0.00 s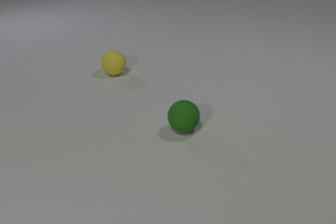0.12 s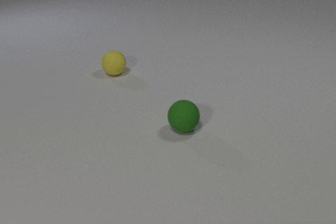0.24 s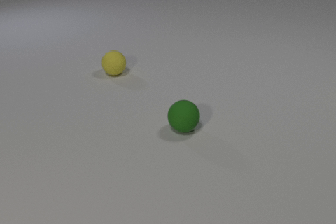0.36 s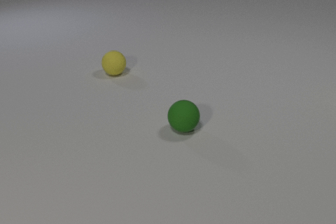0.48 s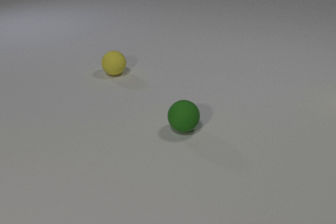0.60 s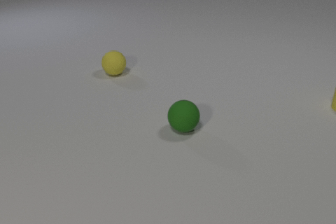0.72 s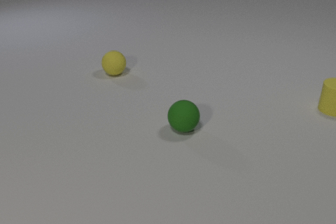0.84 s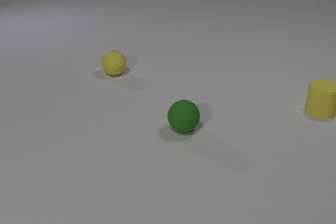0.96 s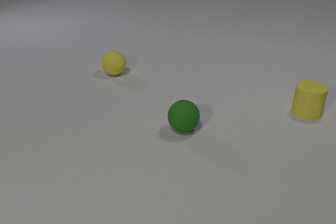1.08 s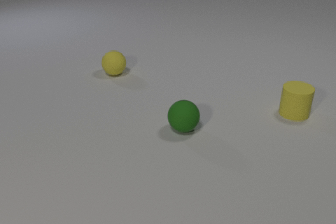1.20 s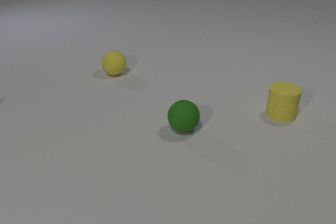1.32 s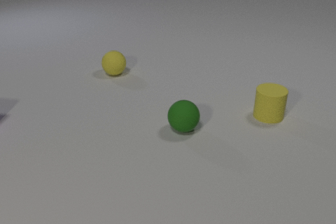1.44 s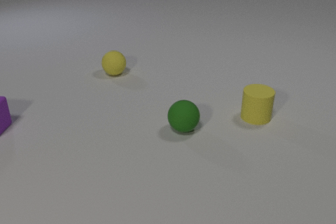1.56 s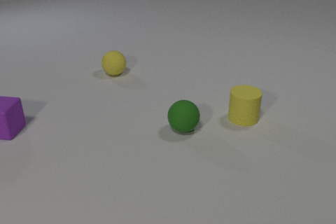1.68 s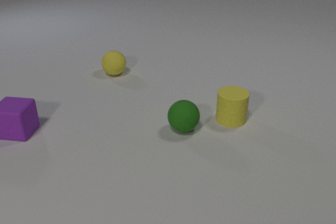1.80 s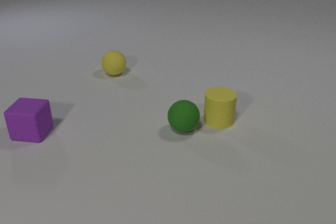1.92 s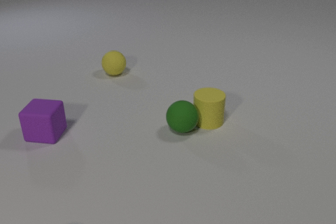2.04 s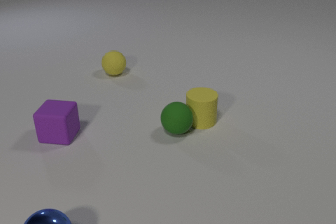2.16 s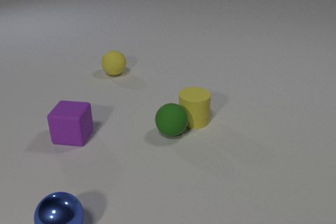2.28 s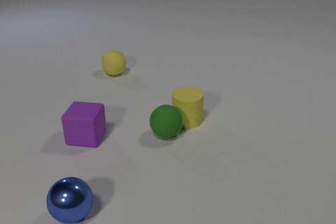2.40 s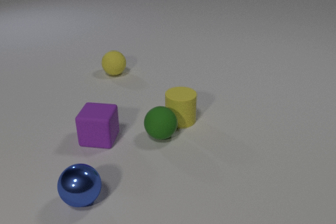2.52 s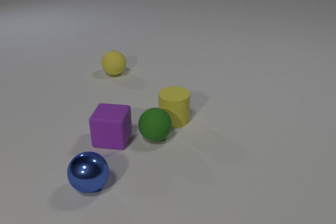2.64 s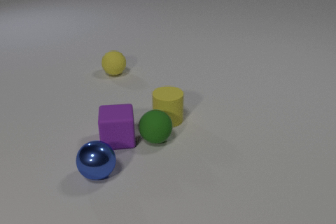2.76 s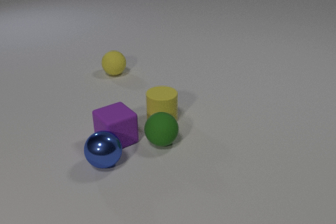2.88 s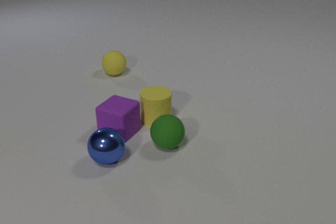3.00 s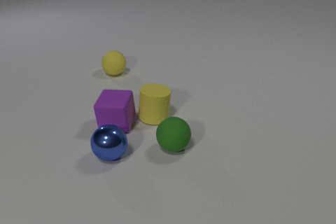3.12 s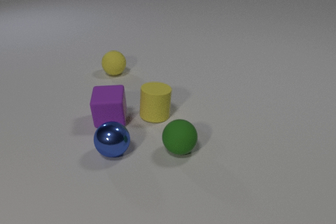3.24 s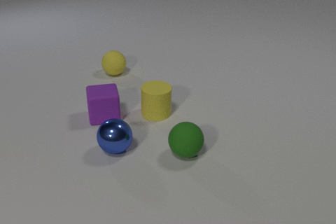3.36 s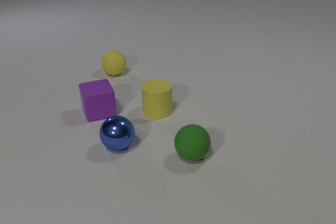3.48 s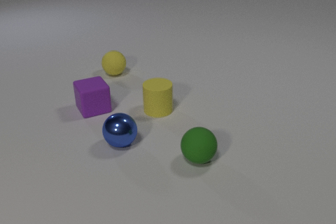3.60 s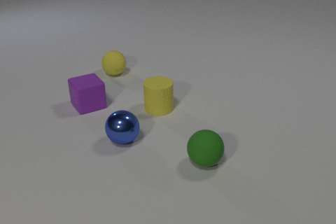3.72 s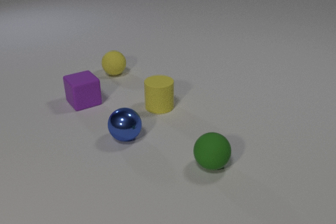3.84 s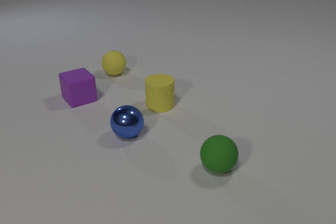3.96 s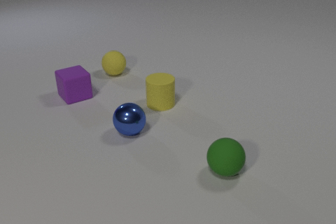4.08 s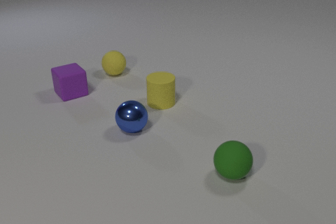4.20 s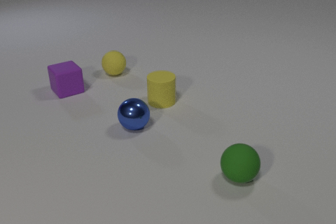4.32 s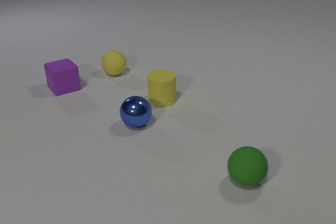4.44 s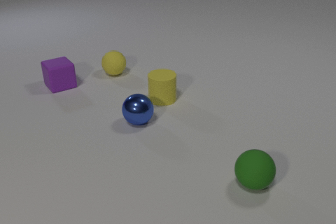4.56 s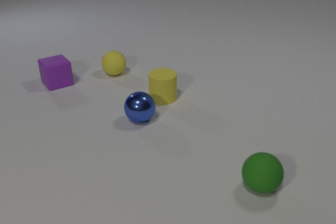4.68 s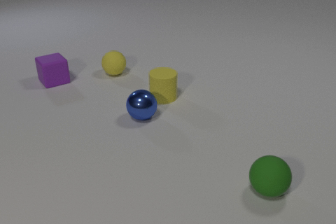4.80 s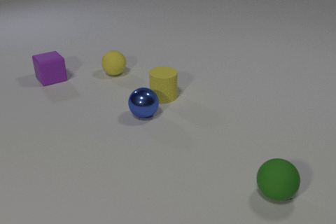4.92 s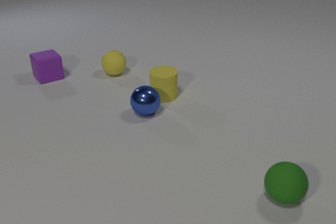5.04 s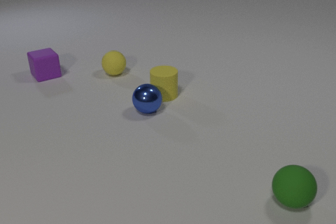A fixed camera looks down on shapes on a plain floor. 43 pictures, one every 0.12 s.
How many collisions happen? 4.
How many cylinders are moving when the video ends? 1.
What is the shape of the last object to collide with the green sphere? cube.
0.00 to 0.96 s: The yellow rubber cylinder comes in at the right edge, slides to the left and toward the camera.
0.96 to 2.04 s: The yellow rubber cylinder slides to the left and toward the camera. The green rubber sphere rolls to the left. The blue metal sphere comes in at the bottom edge, rolls away from the camera. The purple rubber cube comes in at the left edge, slides to the right and toward the camera. The yellow rubber cylinder and the green rubber sphere collide.
2.04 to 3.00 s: The yellow rubber cylinder slides to the left. The green rubber sphere rolls toward the camera. The blue metal sphere rolls away from the camera and to the right. The purple rubber cube slides to the right, spins counterclockwise seen from above by about 90 degrees, its near face sliding to the right. The green rubber sphere and the purple rubber cube collide. The blue metal sphere and the purple rubber cube collide. The yellow rubber cylinder and the purple rubber cube collide.
3.00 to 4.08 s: The yellow rubber cylinder slides away from the camera. The green rubber sphere rolls to the right and toward the camera. The blue metal sphere rolls away from the camera and to the right. The purple rubber cube slides away from the camera and to the left, spins so that its near face slides to the right, counterclockwise seen from above.
4.08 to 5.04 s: The yellow rubber cylinder slides away from the camera. The green rubber sphere rolls to the right and toward the camera. The blue metal sphere rolls away from the camera and to the right. The purple rubber cube slides away from the camera and to the left.
